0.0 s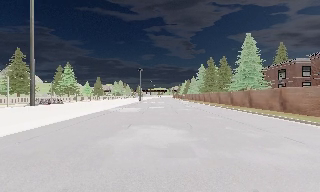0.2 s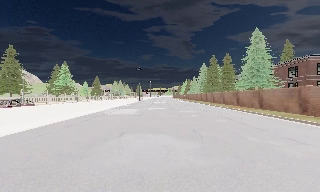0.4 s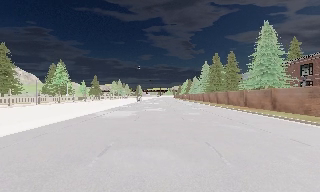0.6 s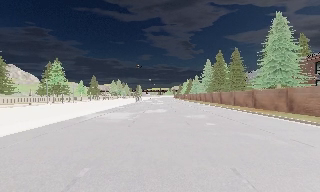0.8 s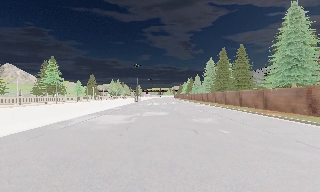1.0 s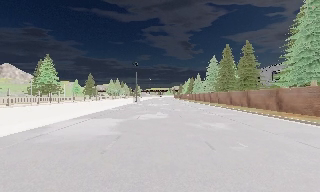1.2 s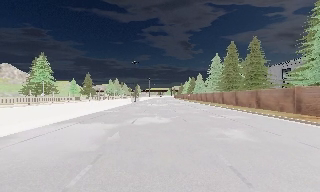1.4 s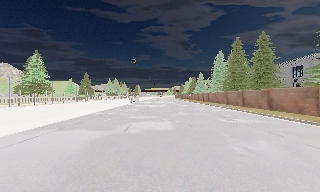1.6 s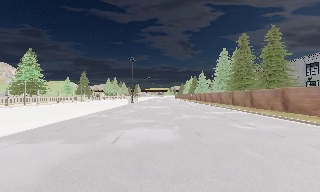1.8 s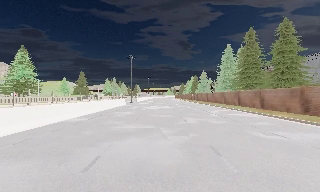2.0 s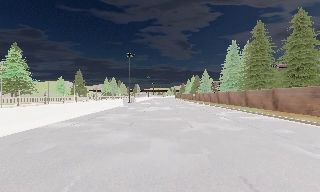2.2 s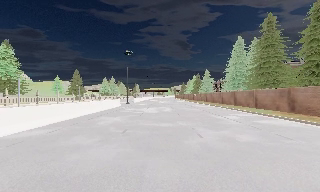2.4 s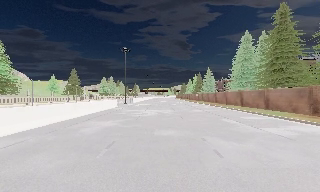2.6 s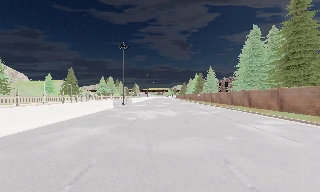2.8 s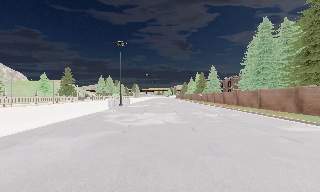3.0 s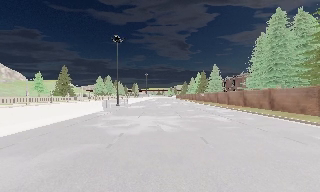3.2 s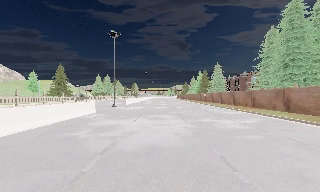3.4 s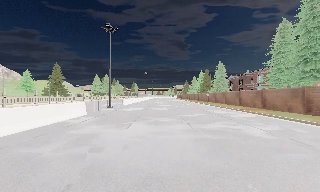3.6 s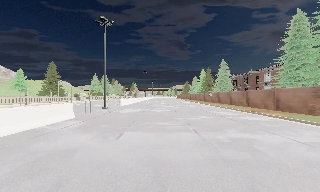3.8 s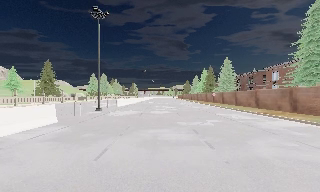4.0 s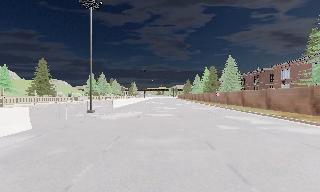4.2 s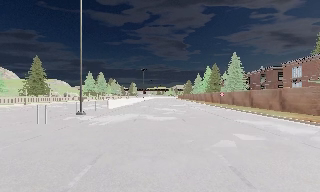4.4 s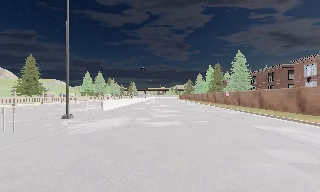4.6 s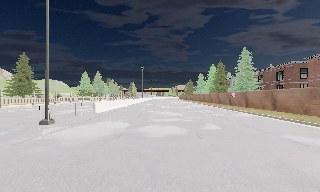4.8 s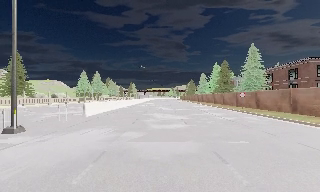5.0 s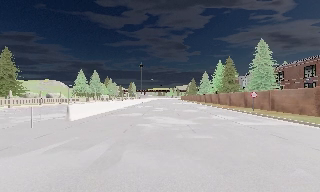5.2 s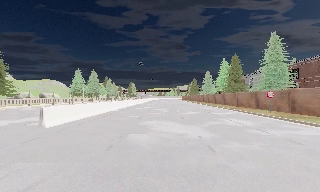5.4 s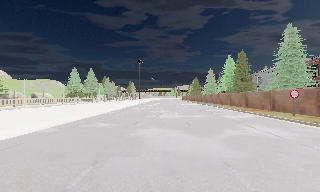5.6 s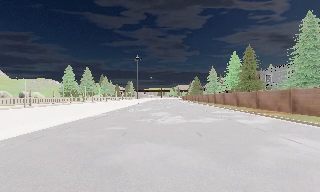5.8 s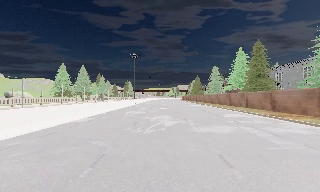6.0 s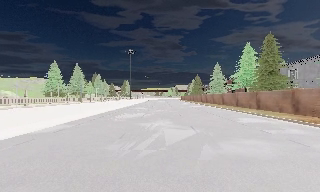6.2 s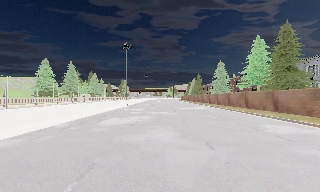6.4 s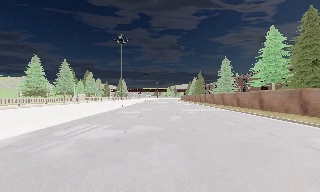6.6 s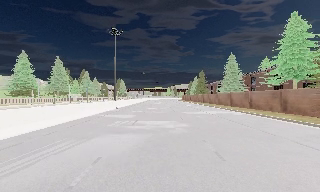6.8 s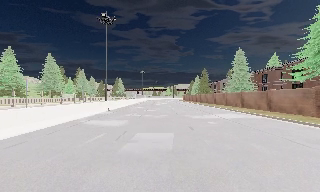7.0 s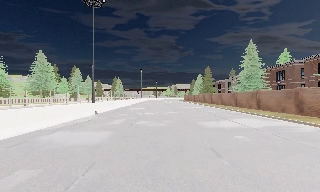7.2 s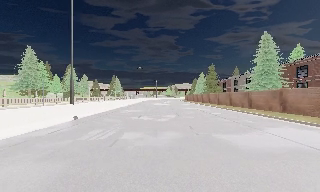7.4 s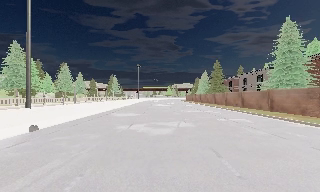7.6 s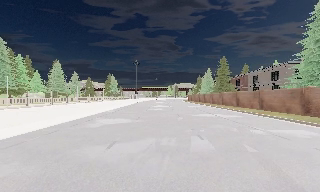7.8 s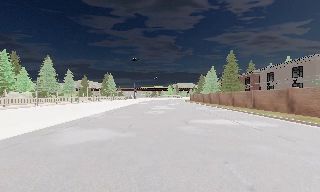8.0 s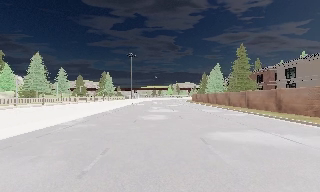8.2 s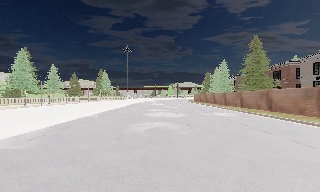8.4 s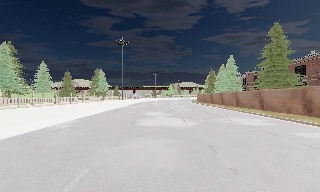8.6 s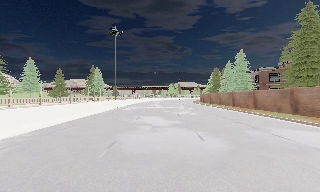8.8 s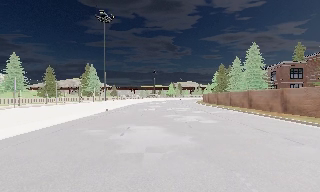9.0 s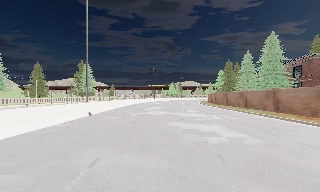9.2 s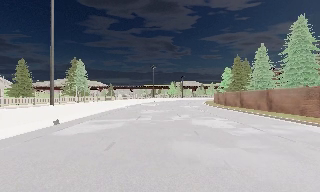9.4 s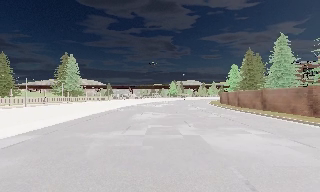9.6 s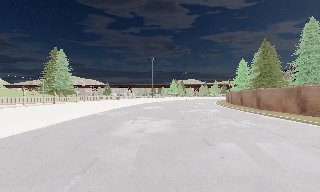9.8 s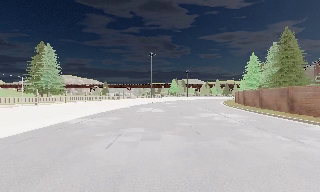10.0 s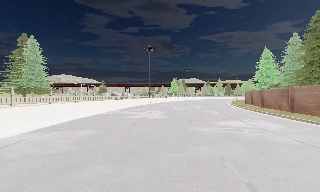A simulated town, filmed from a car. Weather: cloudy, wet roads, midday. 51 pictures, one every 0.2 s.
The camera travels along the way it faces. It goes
forward.
0.0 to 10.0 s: The camera travels forward, about 155 m, so what stands in front looms larger. It gains speed.
The film runs forward here.
